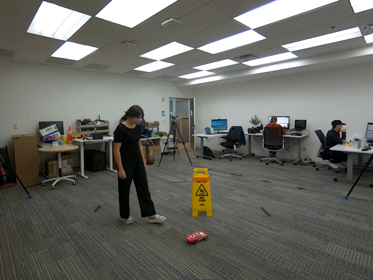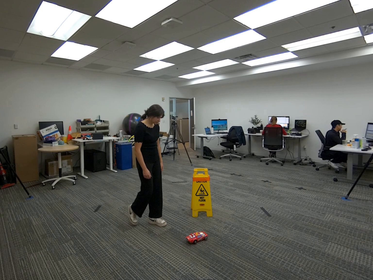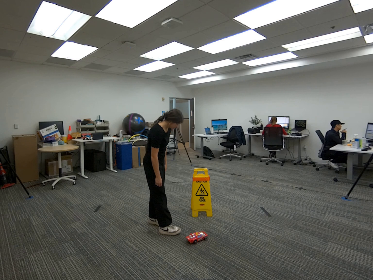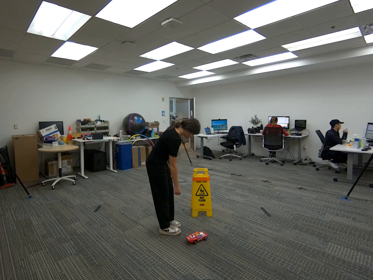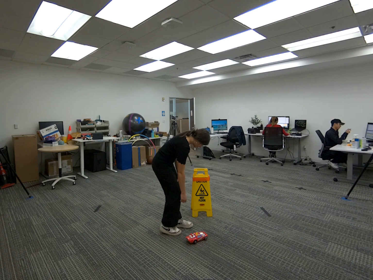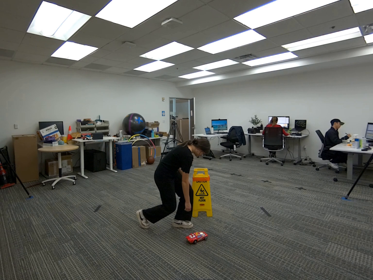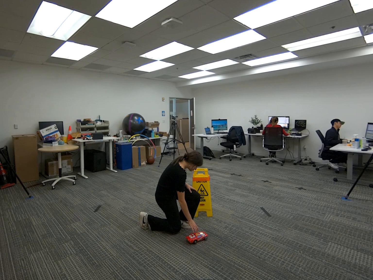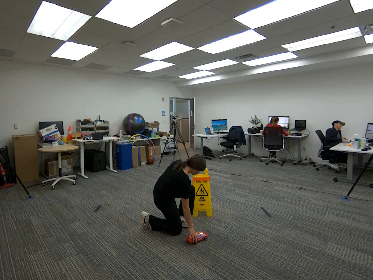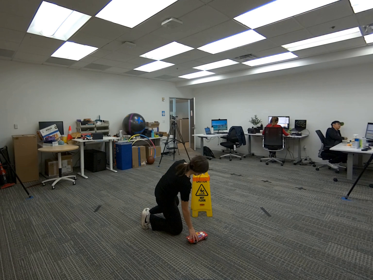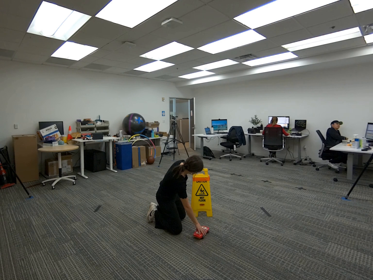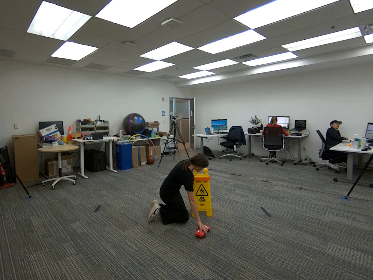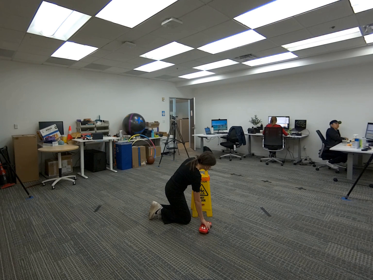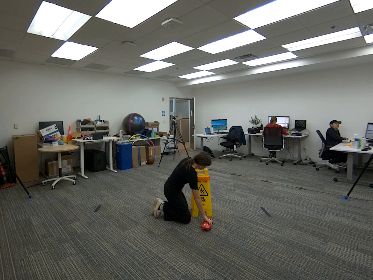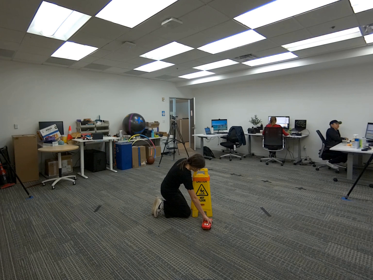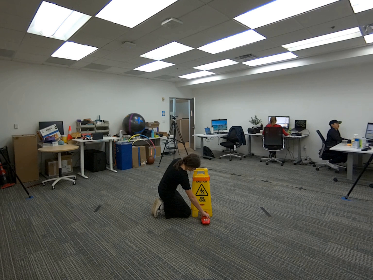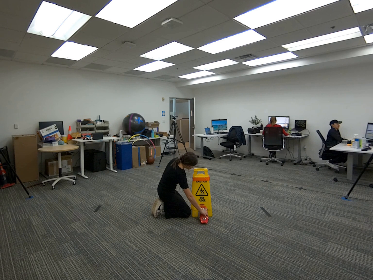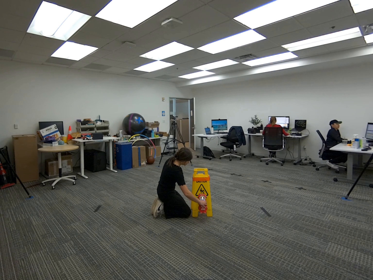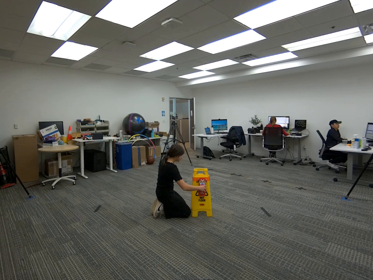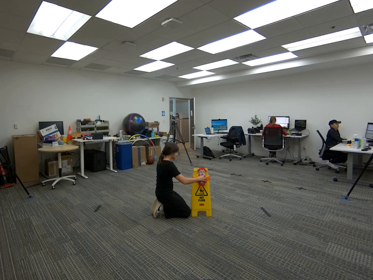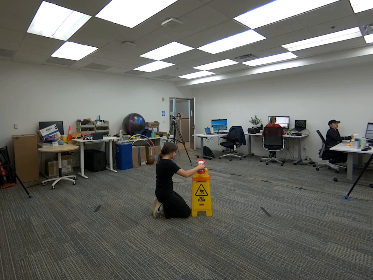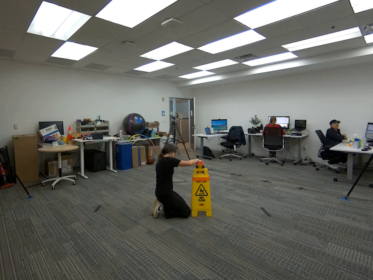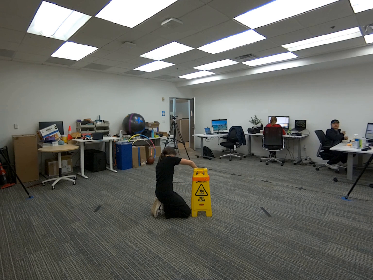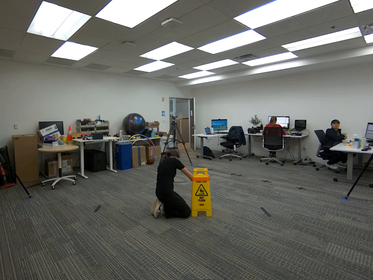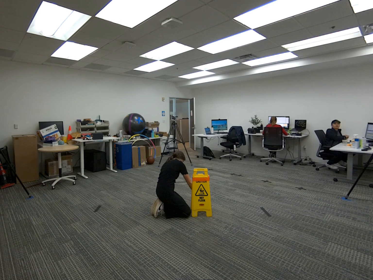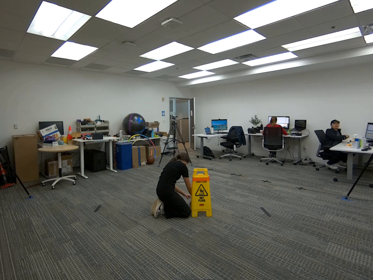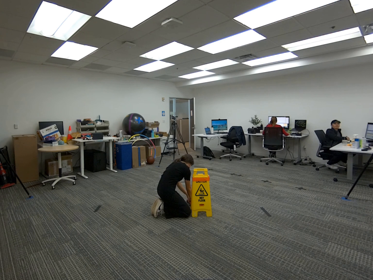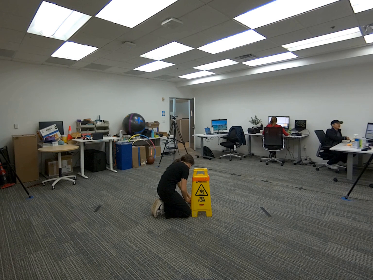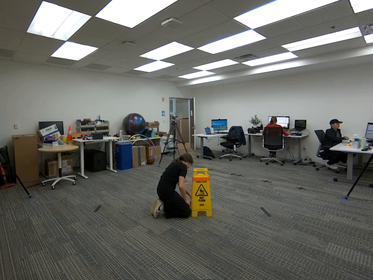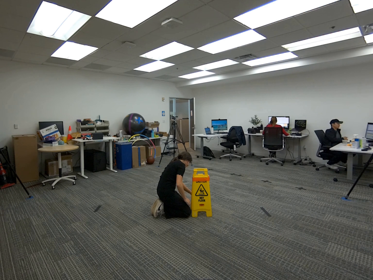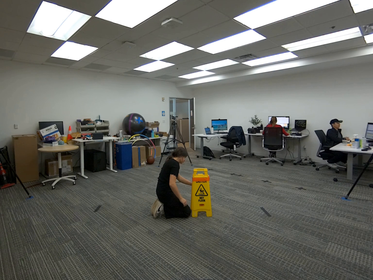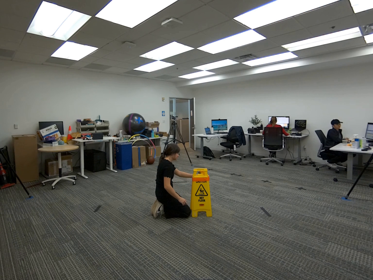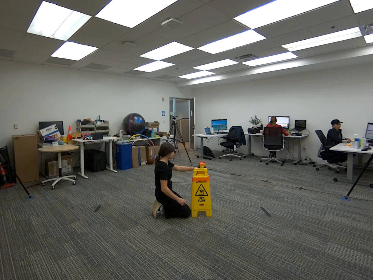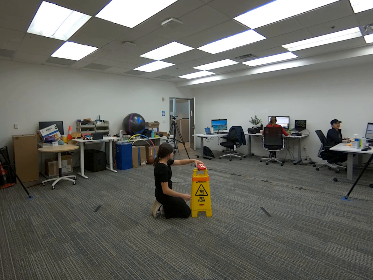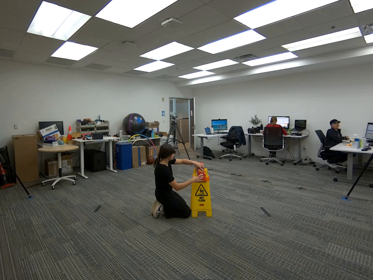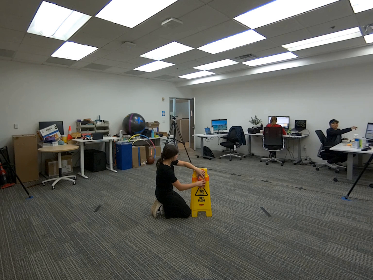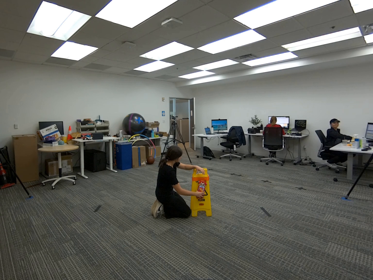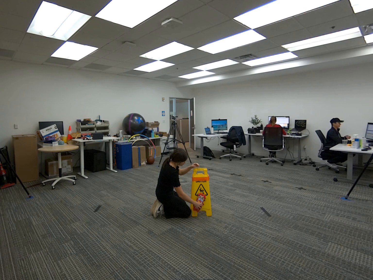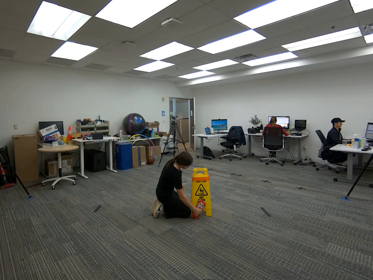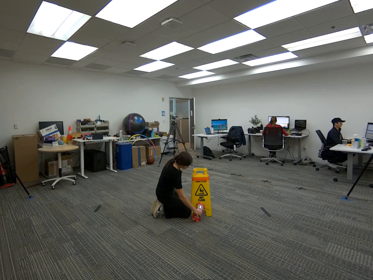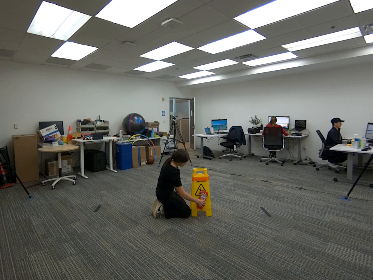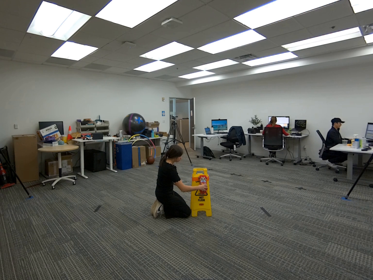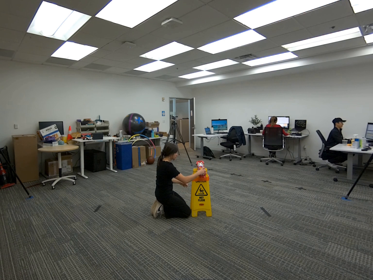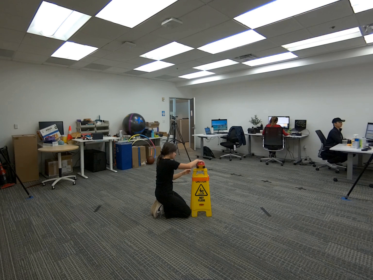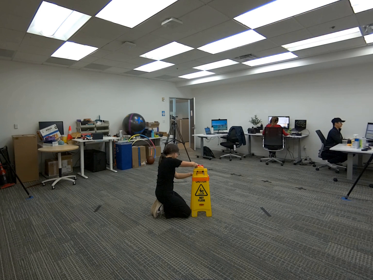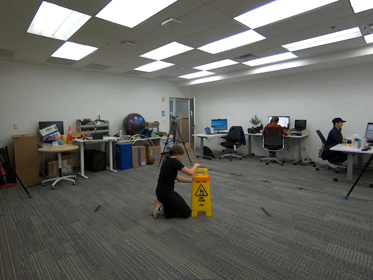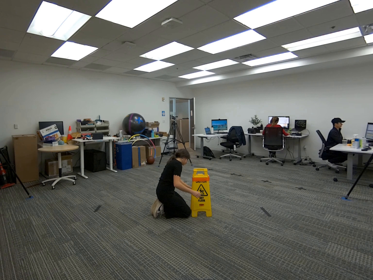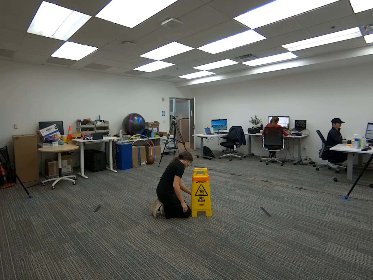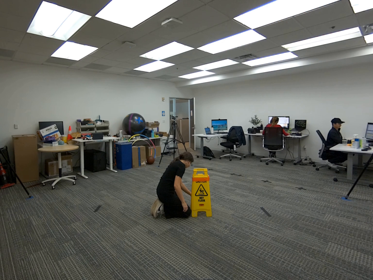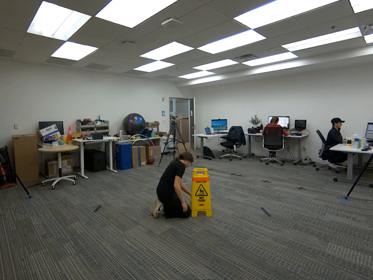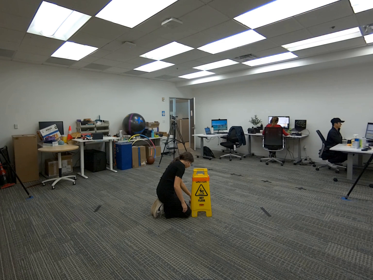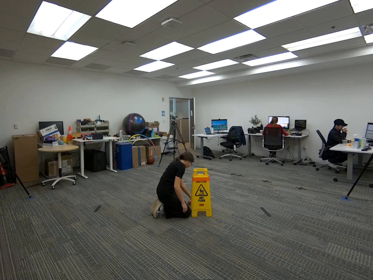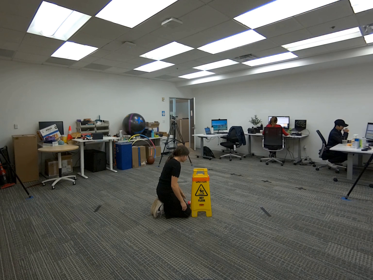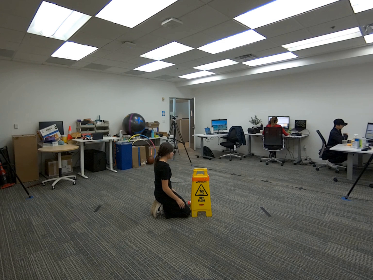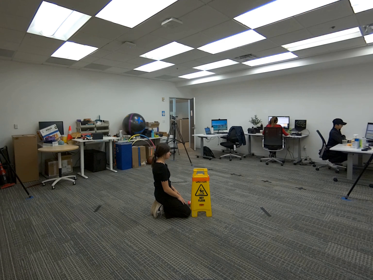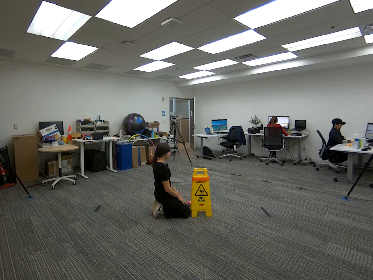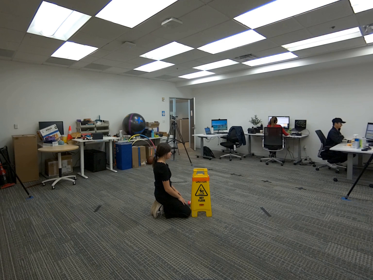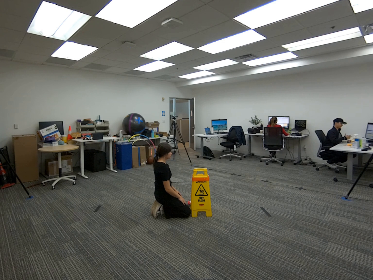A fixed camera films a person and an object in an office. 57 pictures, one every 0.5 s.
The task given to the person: Walk to the toy car and pick it up with your right hand. Put it down and roll it over the wet floor sign. Go to the other side, pick it up, and roll it back over the sign. Keep switching sides and repeating until finished.
